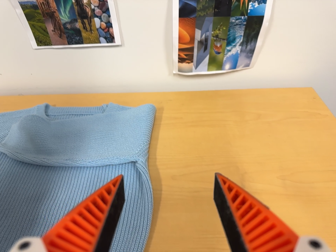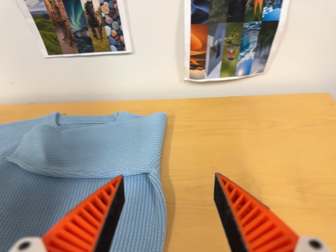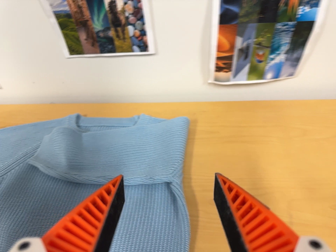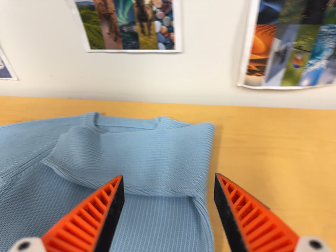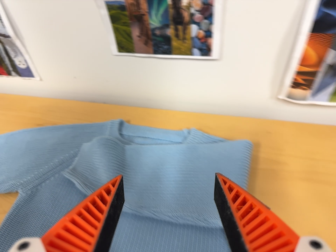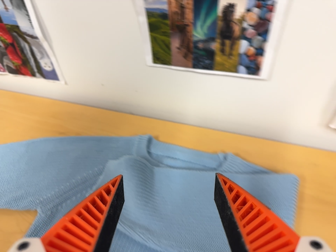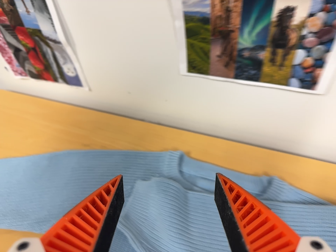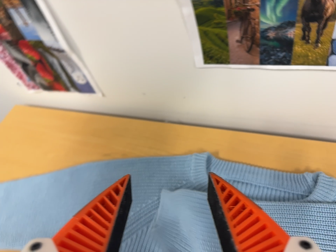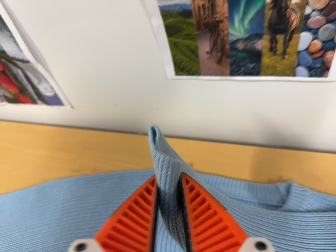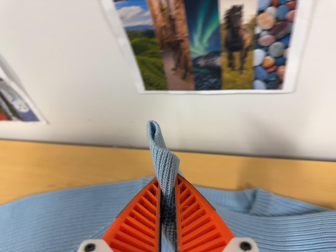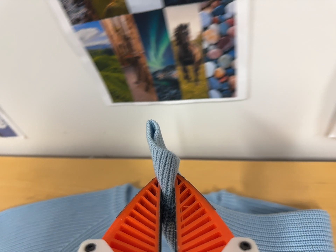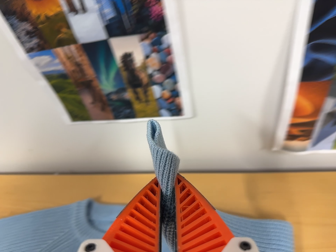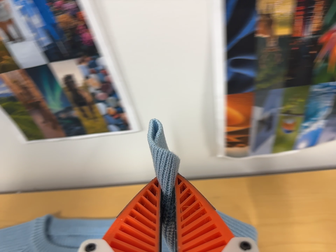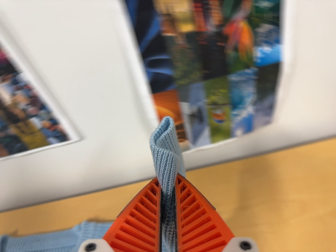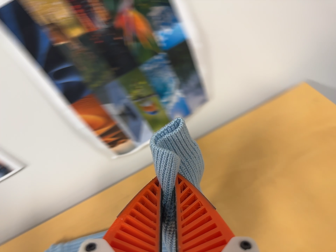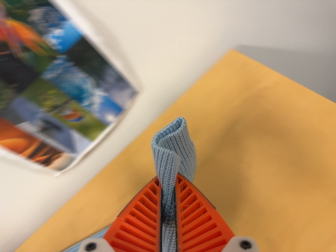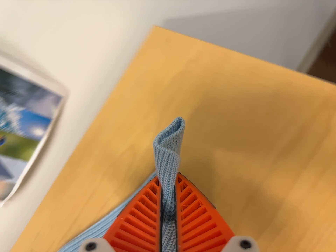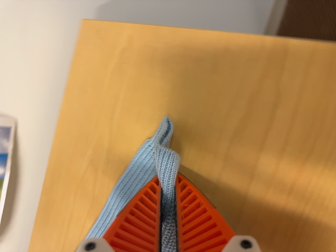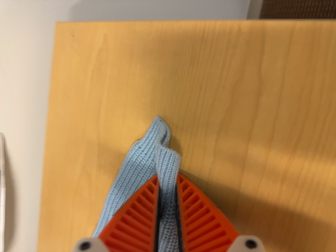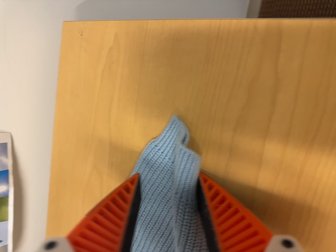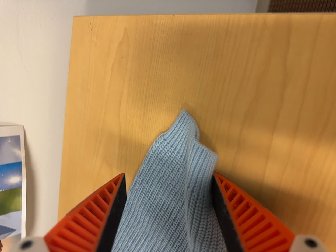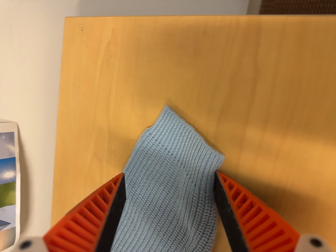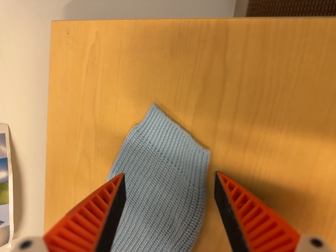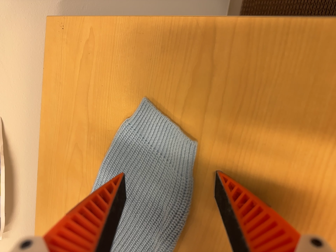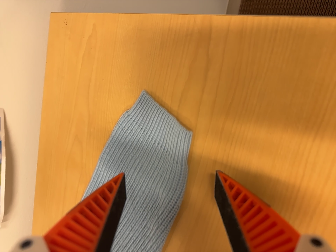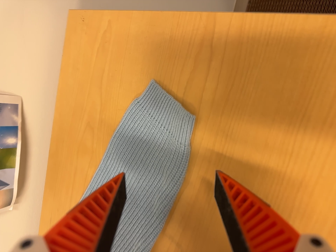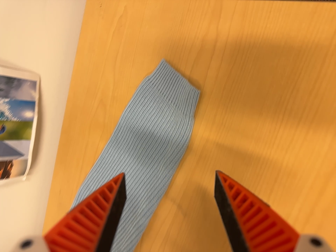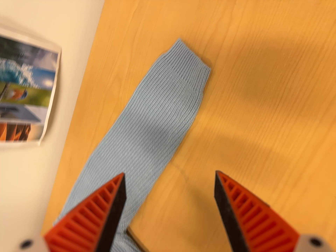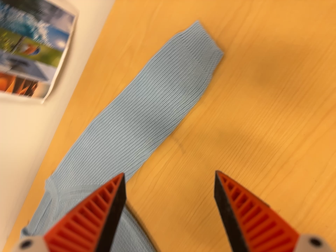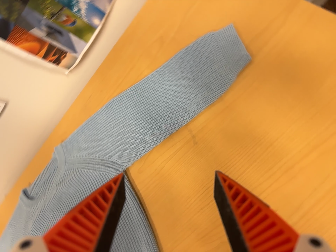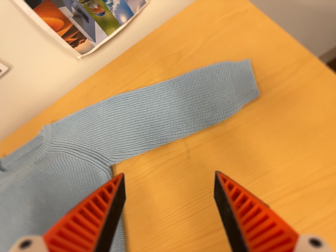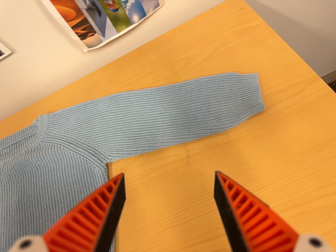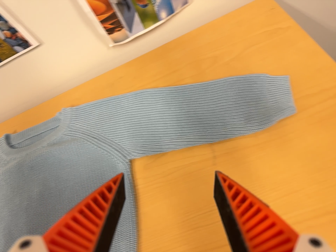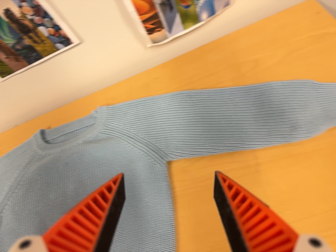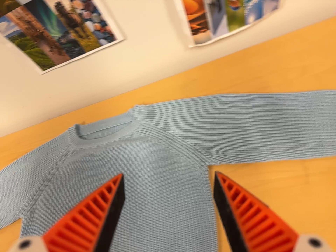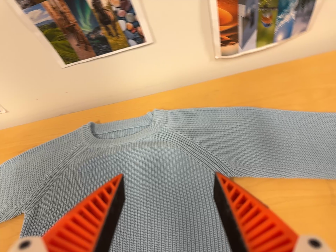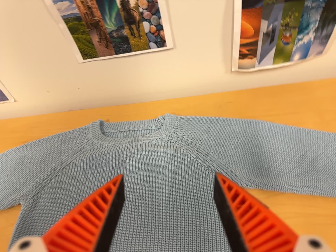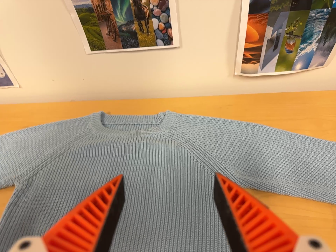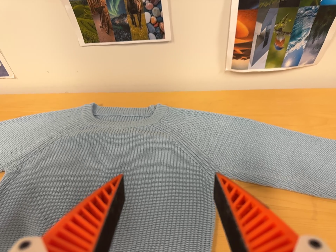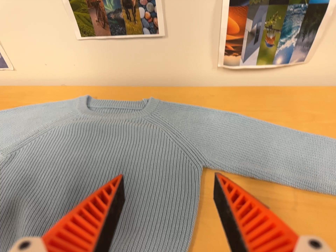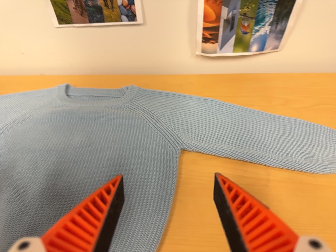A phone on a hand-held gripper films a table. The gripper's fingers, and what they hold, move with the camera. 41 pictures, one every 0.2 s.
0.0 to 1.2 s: The scene slides to the right, as the camera pans about 20 degrees to its left. It travels forward, toward the top of its view and to its left, about 34 cm, so what stands in front looms larger. It rolls about its line of sight by about 15 degrees, and the scene rotates clockwise.
1.2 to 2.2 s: The camera travels to its right, about 14 cm, so close, fixed things drift to the left. It rolls about its line of sight by about 15 degrees, and the scene rotates counterclockwise.
2.2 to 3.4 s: The scene slides to the left, as the camera pans about 10 degrees to its right. It travels to its right, about 50 cm, so close, fixed things drift to the left. It rolls about its line of sight by about 70 degrees, and the scene rotates counterclockwise.
3.4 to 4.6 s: The camera travels backward and to its right, about 7 cm, so what stands in front gets smaller. It rolls about its line of sight by about 10 degrees, and the scene rotates counterclockwise.
4.6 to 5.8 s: The camera travels backward and toward the bottom of its view, about 24 cm, so what stands in front gets smaller. It rolls about its line of sight by about 30 degrees, and the scene rotates clockwise.
5.8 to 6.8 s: The camera travels to its left, about 22 cm, so close, fixed things drift to the right. It rolls about its line of sight by about 35 degrees, and the scene rotates clockwise.
6.8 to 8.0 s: The camera travels toward the bottom of its view, about 14 cm. Its aim tips toward the top of its view by about 10 degrees. It rolls about its line of sight by about 20 degrees, and the scene rotates clockwise.
The film runs backward here.
